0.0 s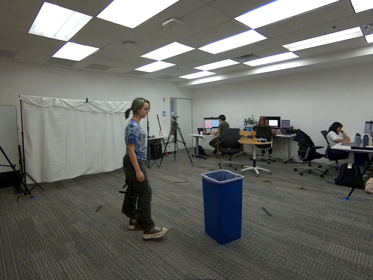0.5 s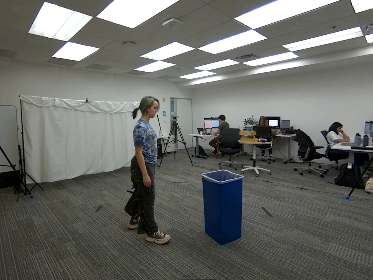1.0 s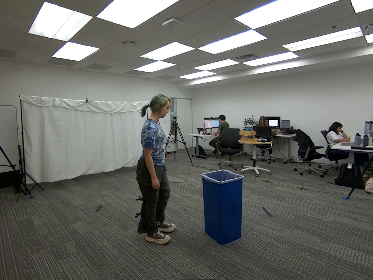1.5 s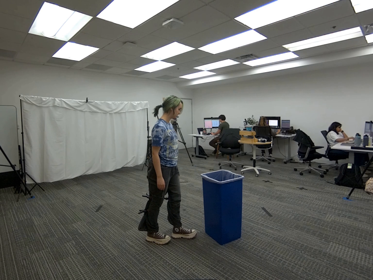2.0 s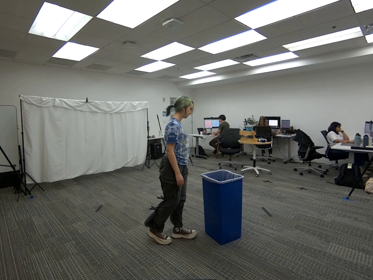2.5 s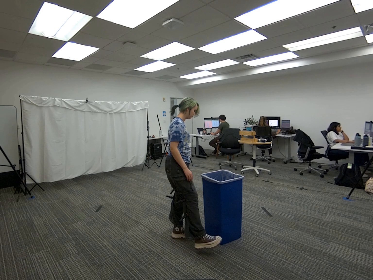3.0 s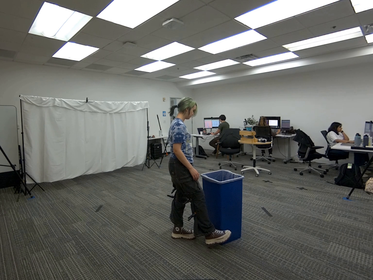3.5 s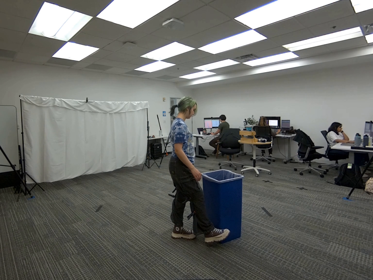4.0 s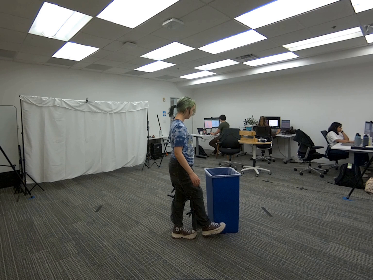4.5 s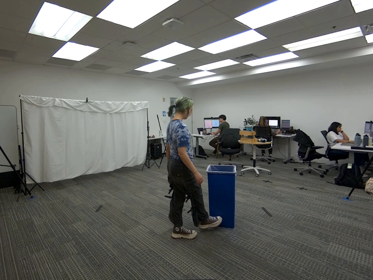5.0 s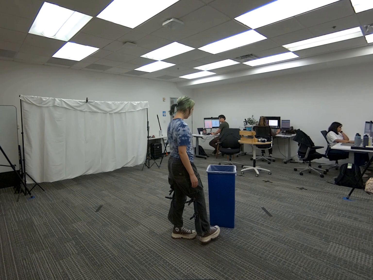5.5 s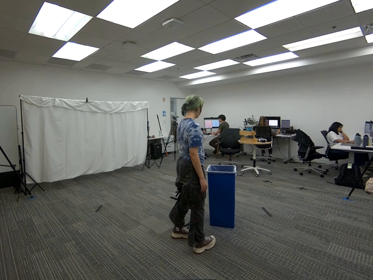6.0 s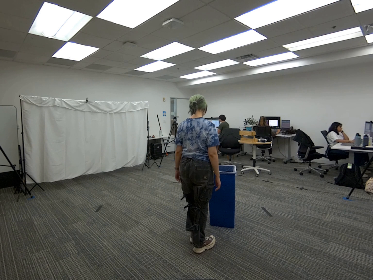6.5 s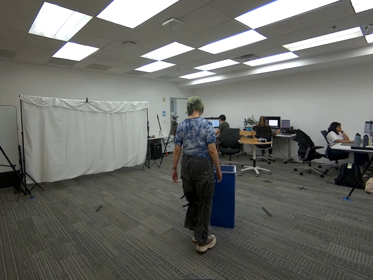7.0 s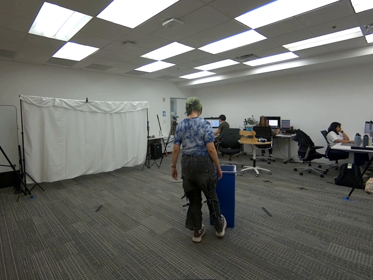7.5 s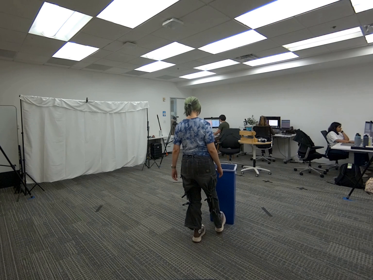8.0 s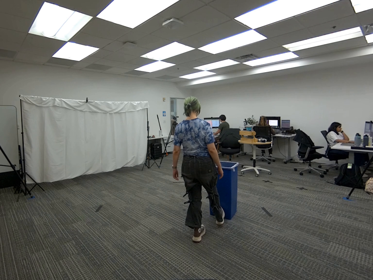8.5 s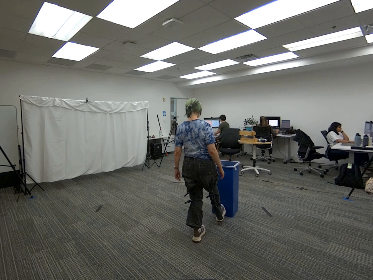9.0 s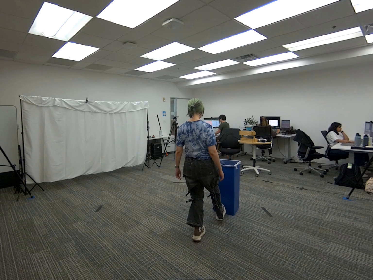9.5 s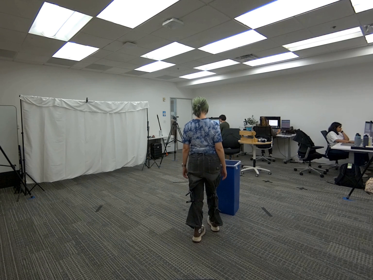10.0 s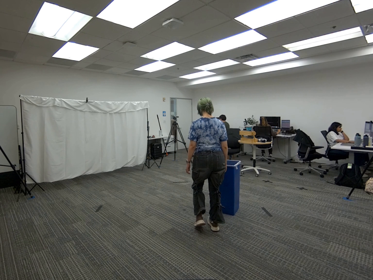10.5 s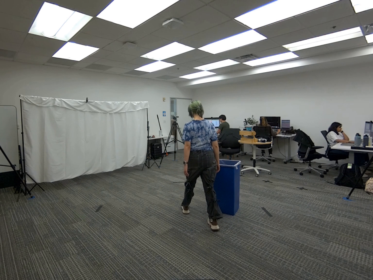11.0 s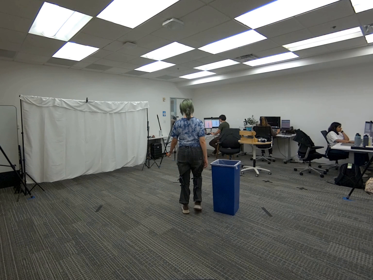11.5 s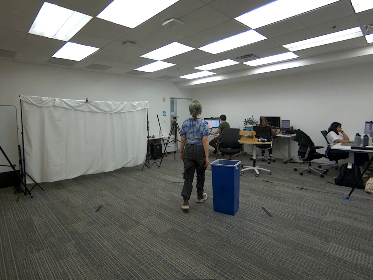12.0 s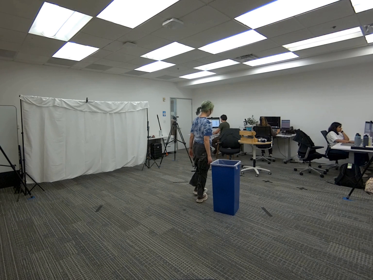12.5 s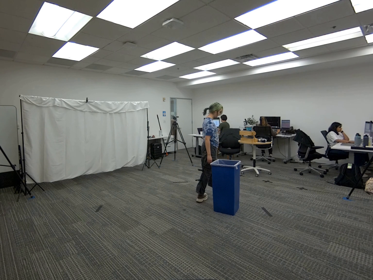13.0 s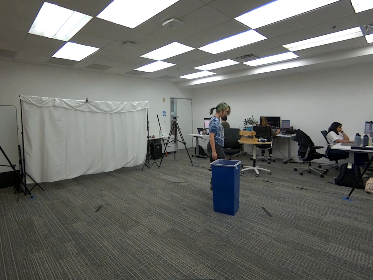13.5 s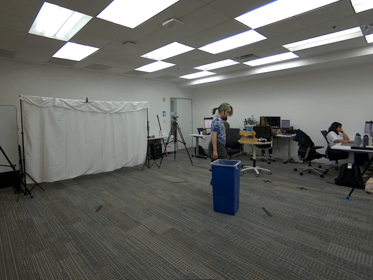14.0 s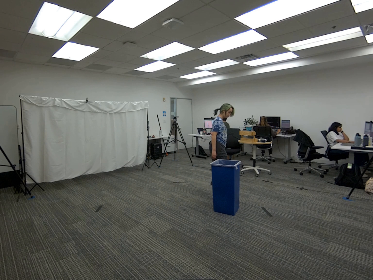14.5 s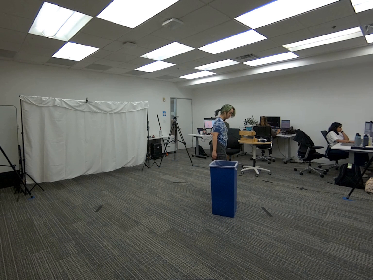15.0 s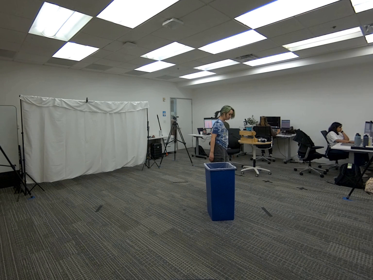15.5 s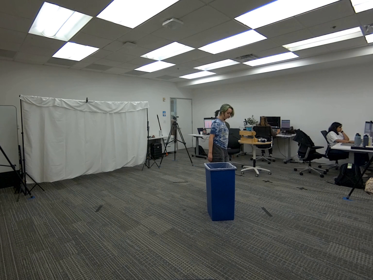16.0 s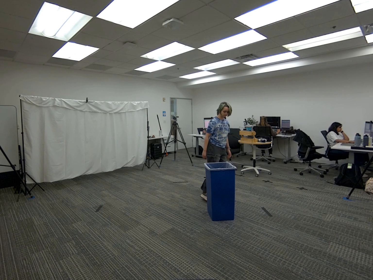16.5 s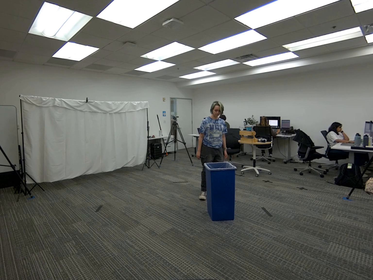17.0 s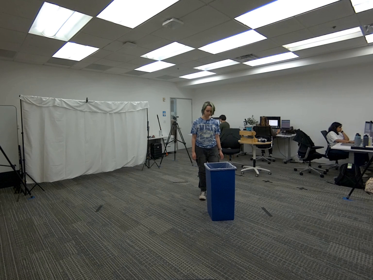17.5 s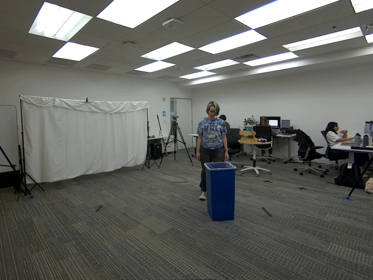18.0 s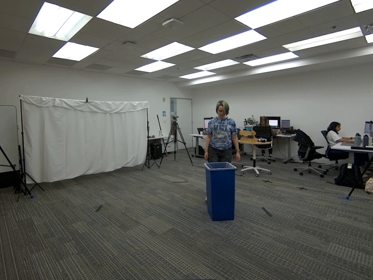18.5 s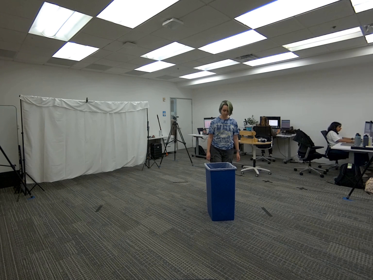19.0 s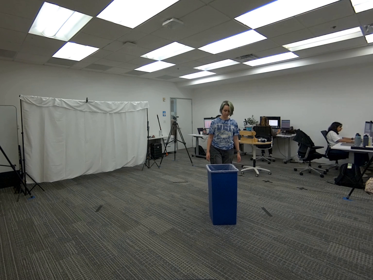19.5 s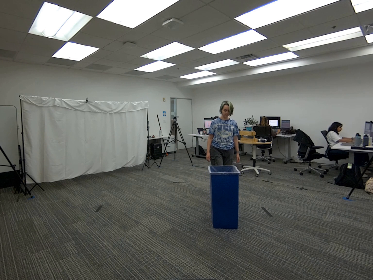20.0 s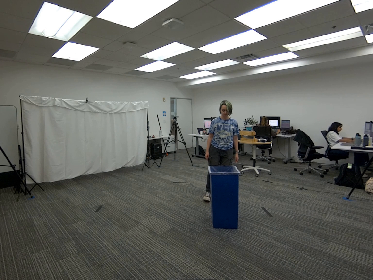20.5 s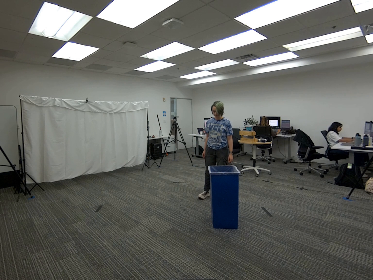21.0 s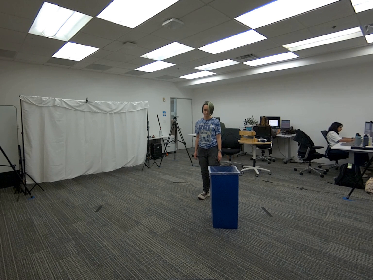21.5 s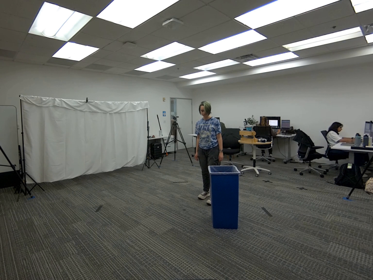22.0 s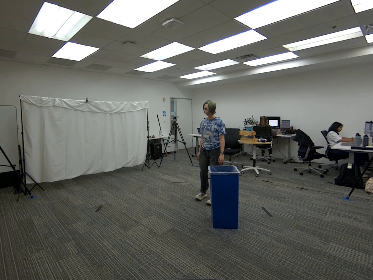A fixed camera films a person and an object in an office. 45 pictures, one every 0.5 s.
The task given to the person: Walk over to the blue trash can and move the trash can using your right foot.
